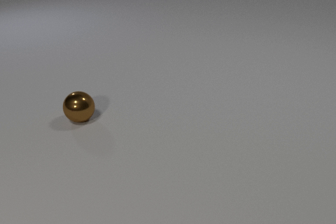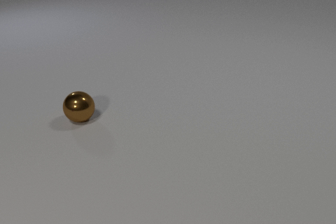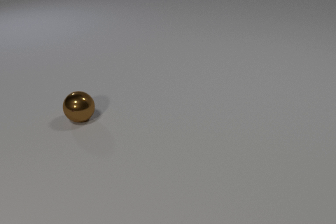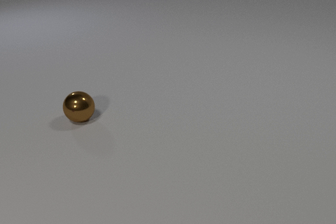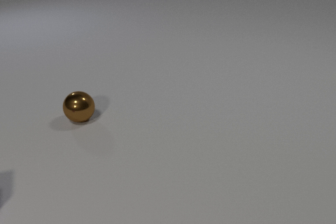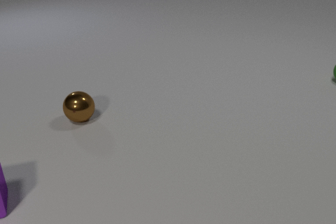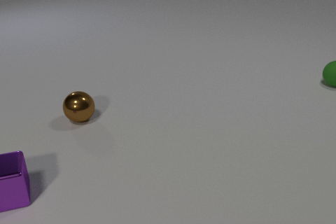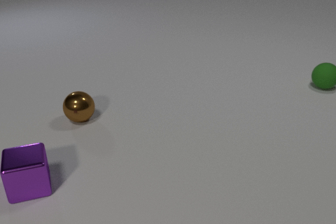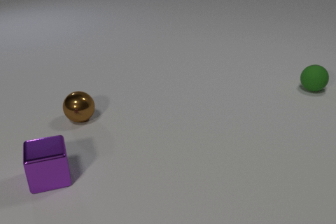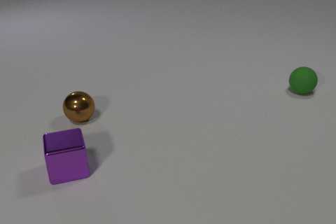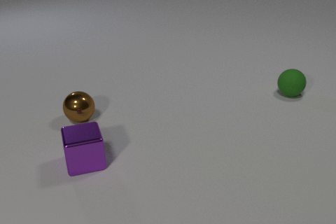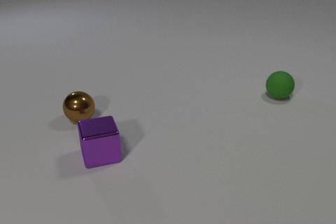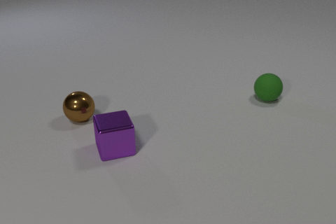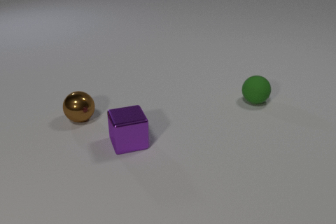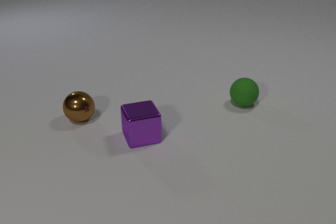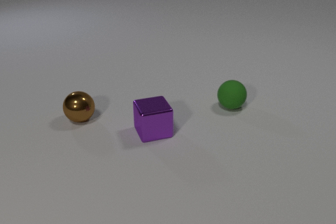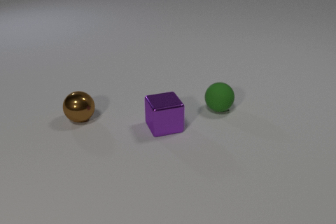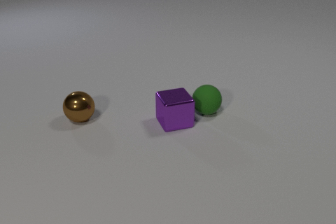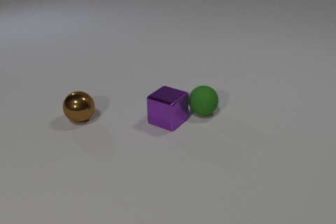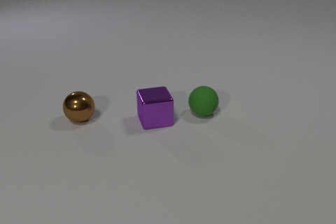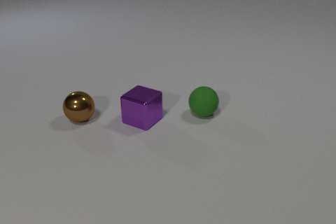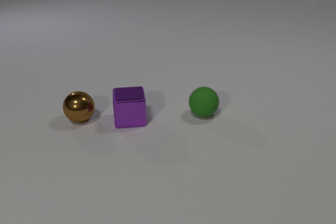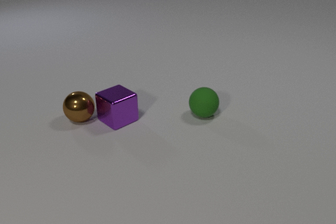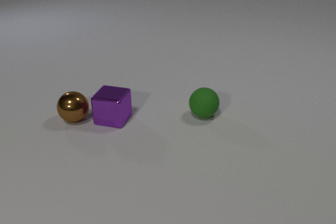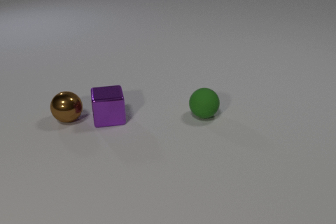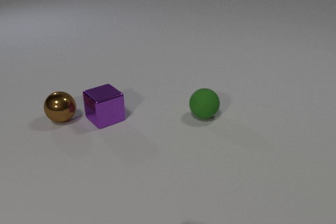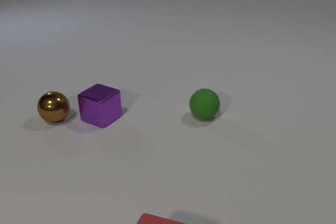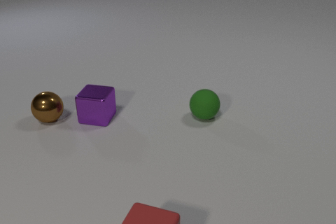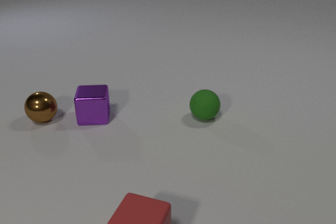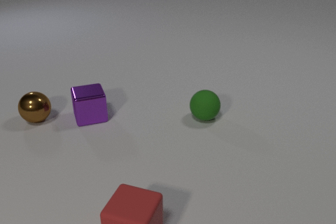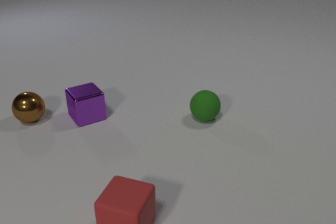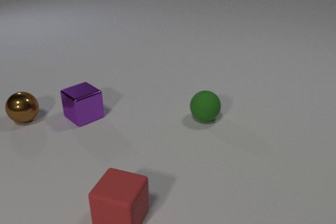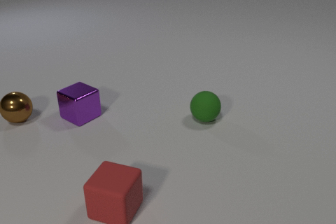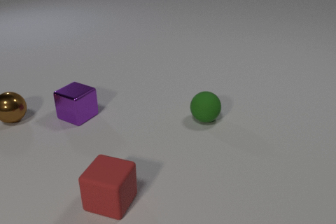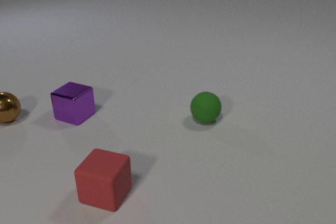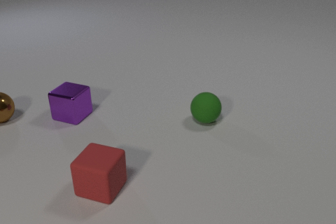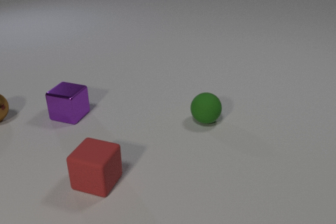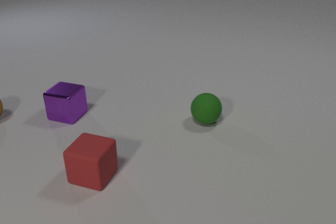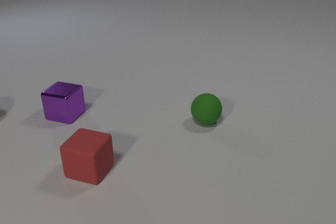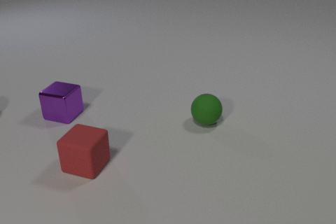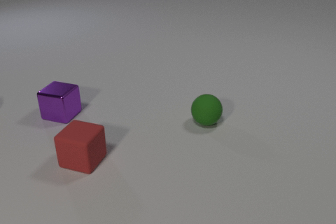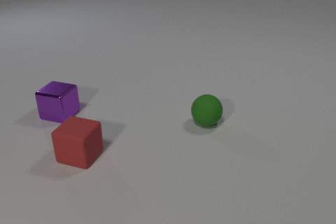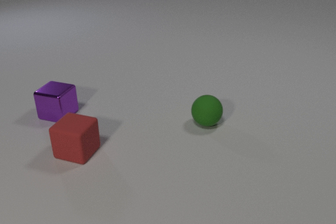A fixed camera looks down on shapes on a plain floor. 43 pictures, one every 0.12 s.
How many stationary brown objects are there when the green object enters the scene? 1.
Are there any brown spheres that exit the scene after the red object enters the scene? yes.
What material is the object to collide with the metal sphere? metal.
0.00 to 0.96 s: The purple metal cube comes in at the left edge, slides to the right. The green rubber sphere comes in at the right edge, rolls toward the camera and to the left.
0.96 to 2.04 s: The purple metal cube slides to the right and away from the camera. The green rubber sphere rolls to the left and toward the camera.
2.04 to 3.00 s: The purple metal cube slides to the left. The green rubber sphere rolls toward the camera. The brown metal sphere rolls to the left. The purple metal cube and the green rubber sphere collide. The purple metal cube and the brown metal sphere collide.
3.00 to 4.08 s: The purple metal cube slides to the left. The green rubber sphere rolls toward the camera. The brown metal sphere rolls to the left. The red rubber cube comes in at the bottom edge, slides away from the camera and to the left.
4.08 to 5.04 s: The purple metal cube slides to the left and away from the camera. The green rubber sphere rolls toward the camera. The brown metal sphere rolls to the left and away from the camera, leaves at the left edge. The red rubber cube slides away from the camera.
